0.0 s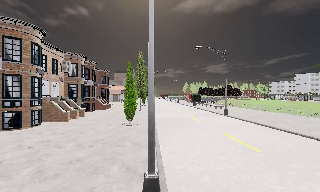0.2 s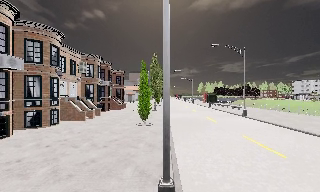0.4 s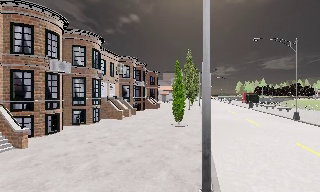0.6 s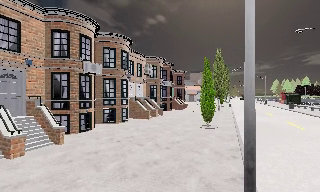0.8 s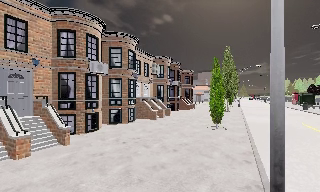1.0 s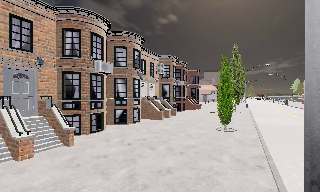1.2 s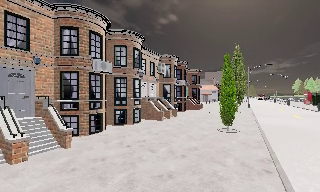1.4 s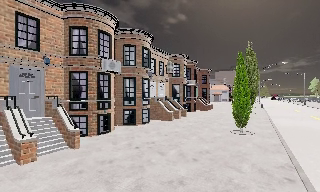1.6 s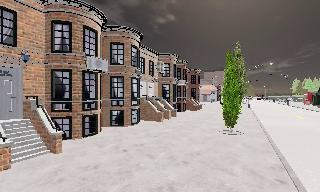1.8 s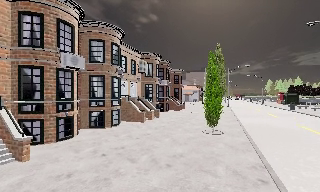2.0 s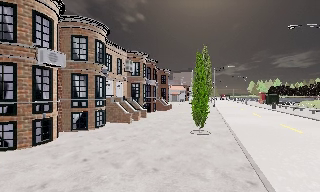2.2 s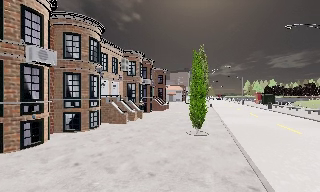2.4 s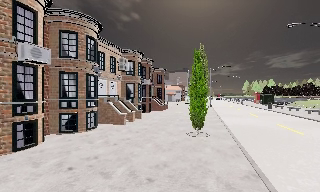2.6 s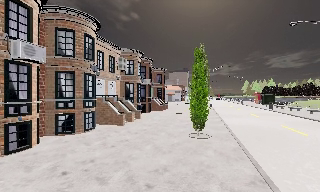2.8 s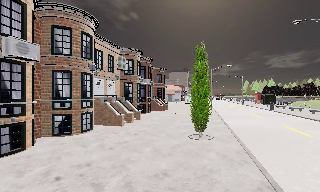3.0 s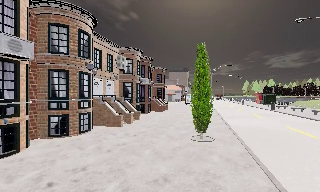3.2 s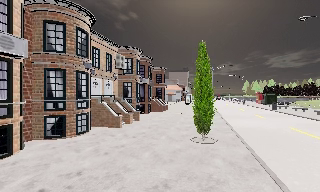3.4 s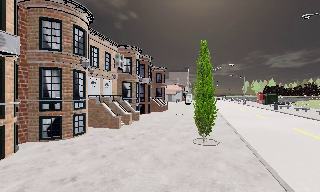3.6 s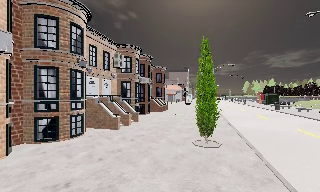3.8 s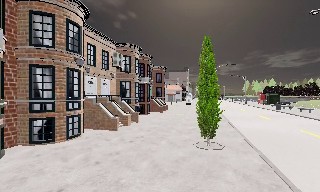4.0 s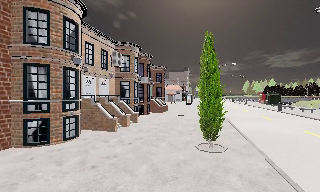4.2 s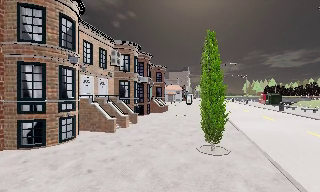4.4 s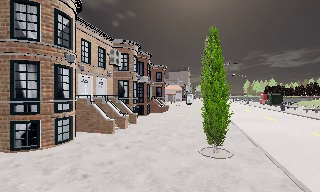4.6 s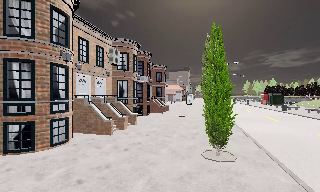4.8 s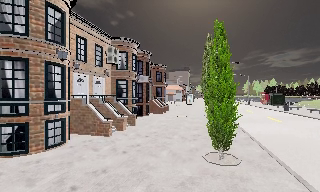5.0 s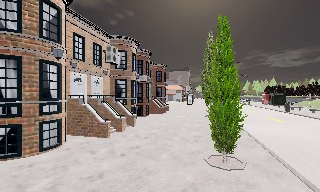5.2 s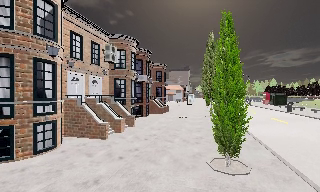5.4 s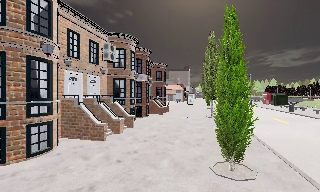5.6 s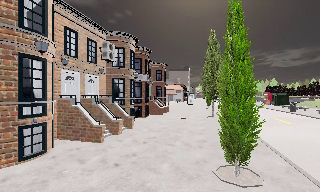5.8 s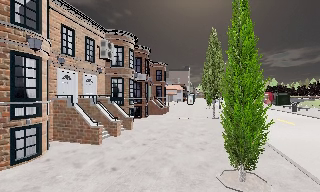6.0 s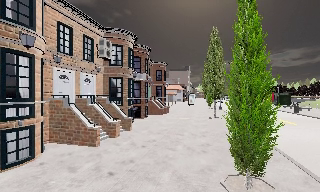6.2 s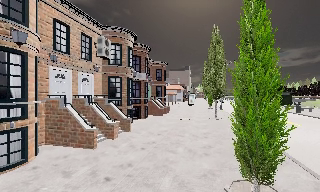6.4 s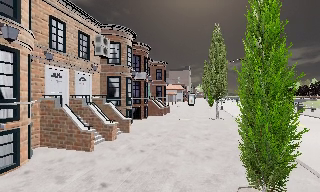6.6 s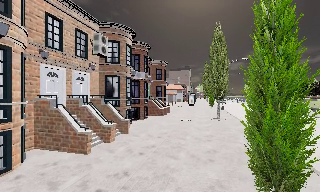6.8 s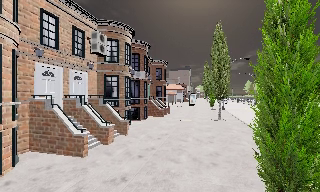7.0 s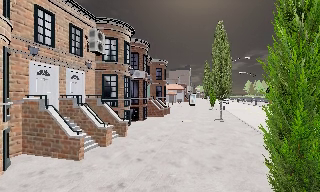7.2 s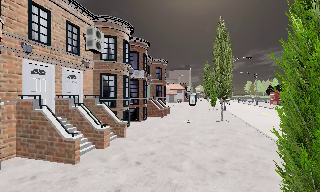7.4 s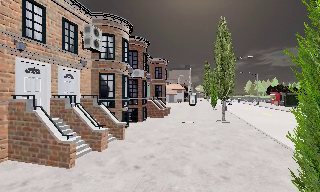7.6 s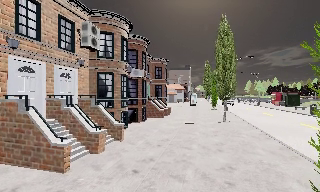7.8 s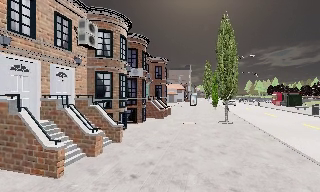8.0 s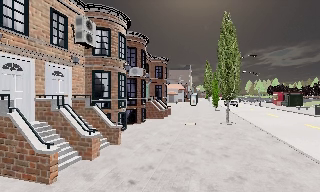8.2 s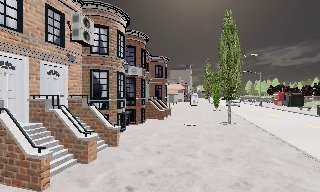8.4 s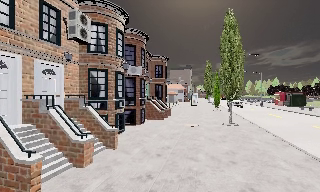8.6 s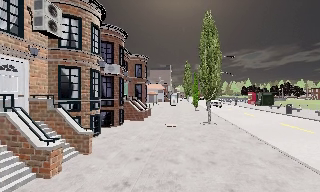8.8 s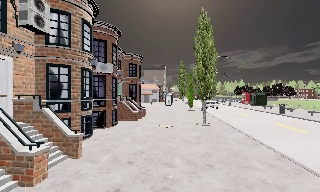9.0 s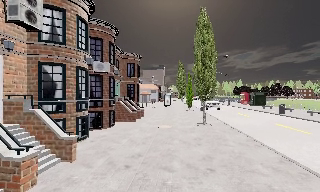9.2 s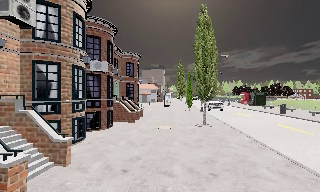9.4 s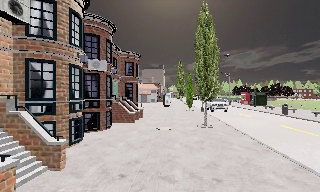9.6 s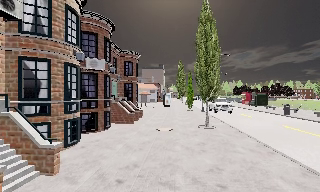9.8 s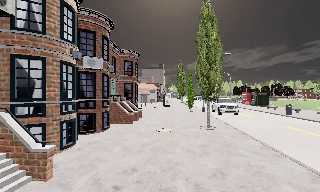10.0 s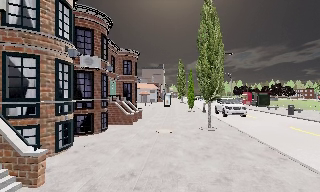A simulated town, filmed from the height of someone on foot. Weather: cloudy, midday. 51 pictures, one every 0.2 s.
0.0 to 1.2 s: The camera swings to its left by about 30 degrees, and the scene slides to the right. It travels forward, about 1.5 m.
1.2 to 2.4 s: The camera pans to its right, which is clockwise from overhead, by about 15 degrees. It travels forward, about 1.5 m, so what stands in front looms larger.
2.4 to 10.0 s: The camera travels forward, about 11 m, so what stands in front looms larger.
The film runs forward here.
